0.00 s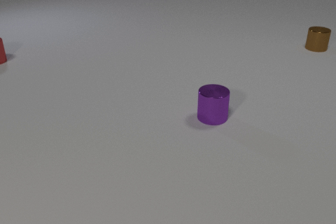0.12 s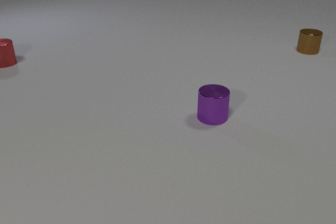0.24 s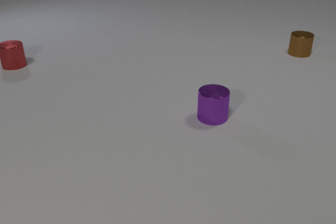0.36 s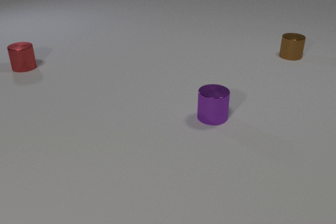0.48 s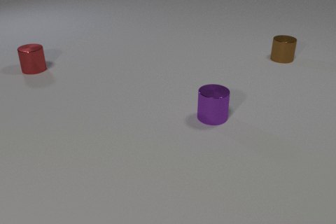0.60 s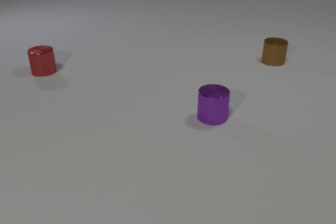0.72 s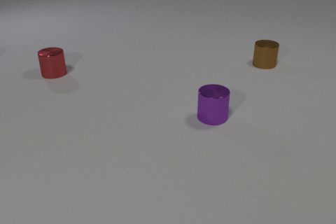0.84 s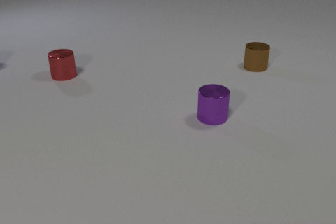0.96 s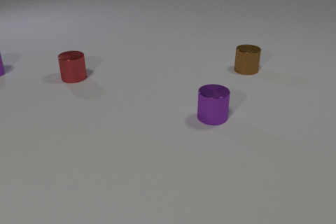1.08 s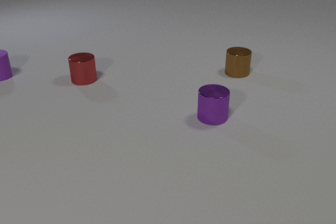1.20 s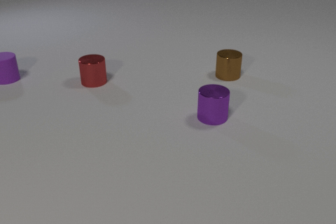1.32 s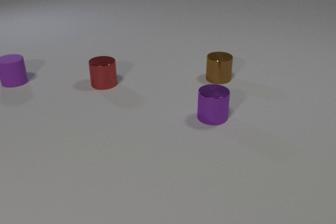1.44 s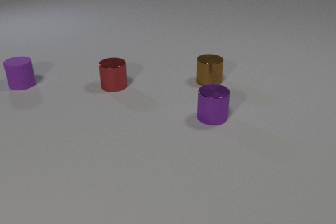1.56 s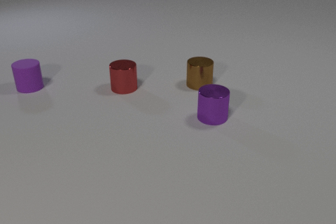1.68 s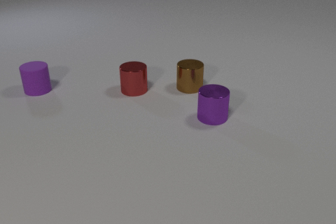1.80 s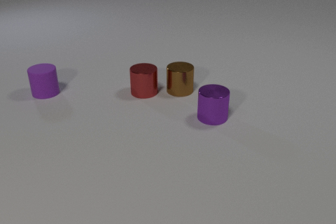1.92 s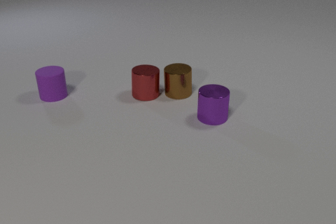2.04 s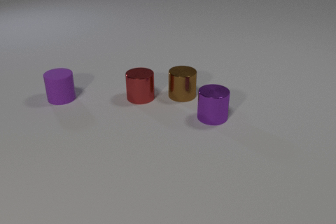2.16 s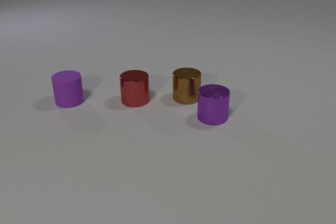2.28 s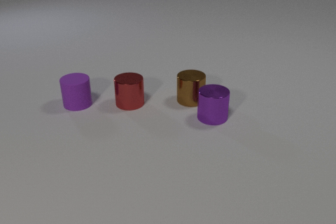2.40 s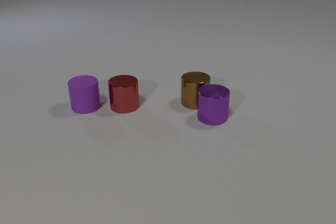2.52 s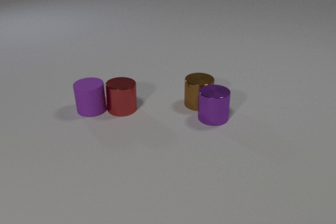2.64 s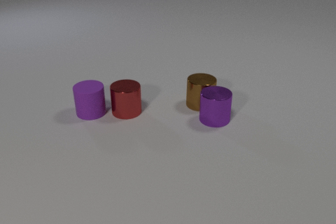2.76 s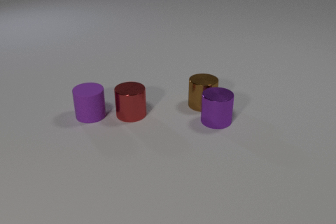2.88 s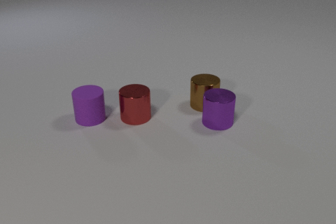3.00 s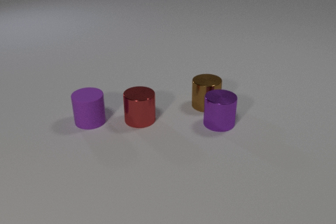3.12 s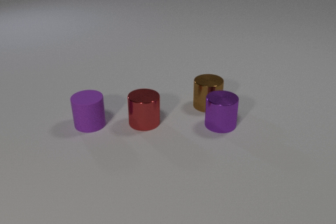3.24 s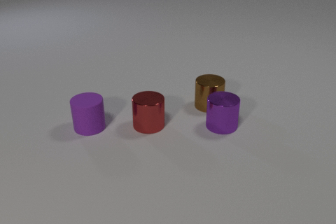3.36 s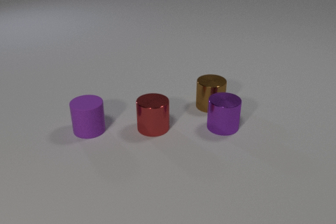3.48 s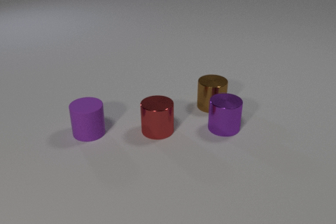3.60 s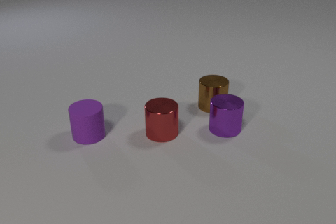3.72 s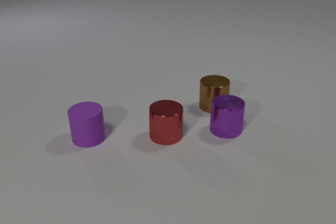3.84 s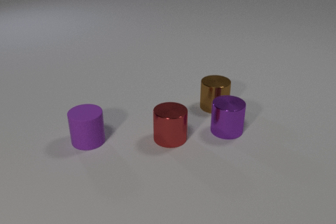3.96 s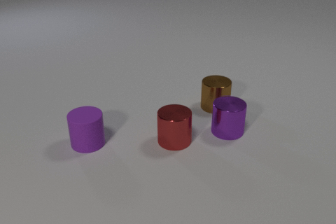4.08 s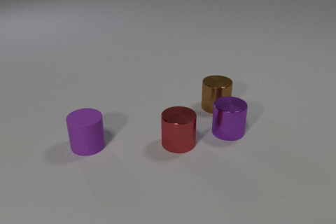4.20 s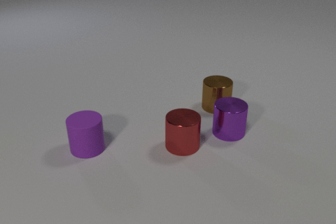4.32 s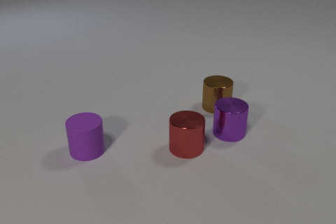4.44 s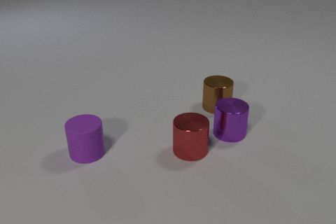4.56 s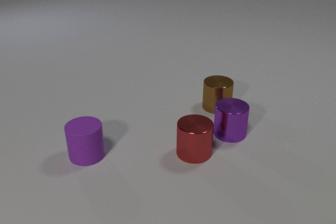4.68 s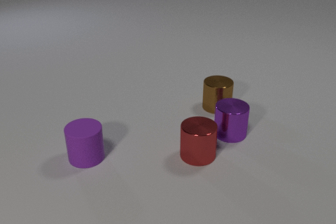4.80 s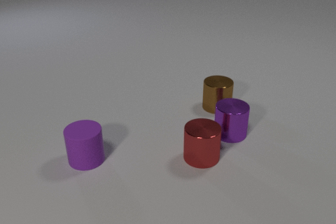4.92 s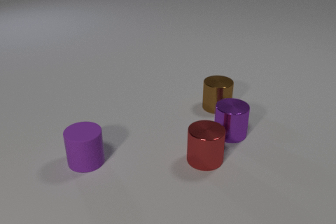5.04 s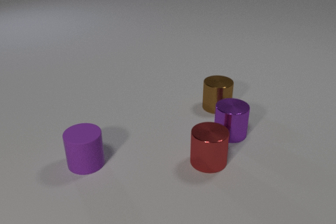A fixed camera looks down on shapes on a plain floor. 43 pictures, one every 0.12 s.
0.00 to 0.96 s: The brown metal cylinder slides toward the camera and to the left. The red metal cylinder slides to the right and toward the camera. The purple rubber cylinder comes in at the left edge.
0.96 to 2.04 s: The brown metal cylinder slides toward the camera and to the left. The red metal cylinder slides to the right and toward the camera. The purple rubber cylinder slides toward the camera and to the right. The brown metal cylinder and the red metal cylinder collide.
2.04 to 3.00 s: The brown metal cylinder slides to the right and toward the camera. The red metal cylinder slides toward the camera. The purple metal cylinder slides toward the camera and to the right. The purple rubber cylinder slides toward the camera and to the right. The brown metal cylinder and the purple metal cylinder collide. The red metal cylinder and the purple rubber cylinder collide.
3.00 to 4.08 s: The brown metal cylinder slides to the right. The red metal cylinder slides toward the camera and to the right. The purple metal cylinder slides toward the camera and to the right. The purple rubber cylinder slides toward the camera.
4.08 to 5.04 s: The red metal cylinder slides to the right and toward the camera. The purple rubber cylinder slides toward the camera.
What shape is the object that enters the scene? cylinder.
Are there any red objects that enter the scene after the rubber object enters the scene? no.
What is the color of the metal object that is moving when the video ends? red.
